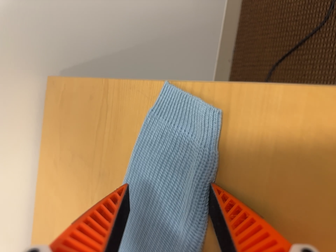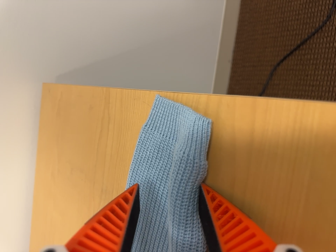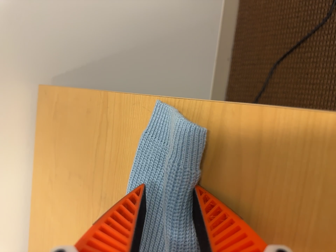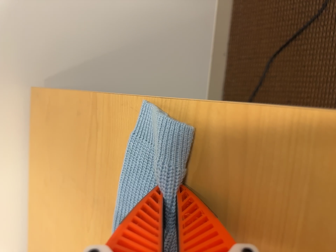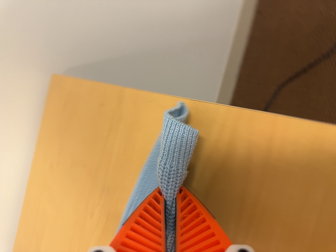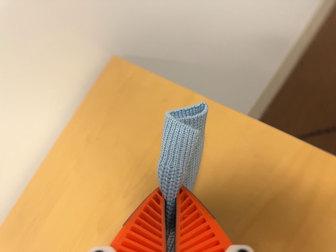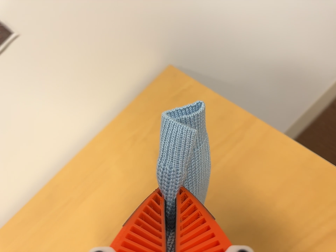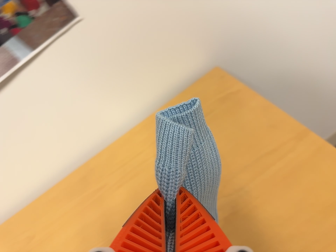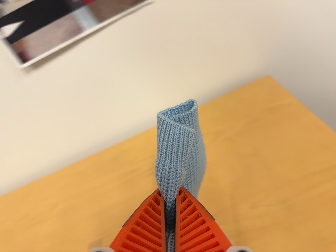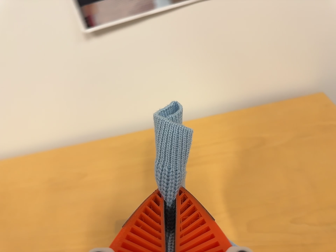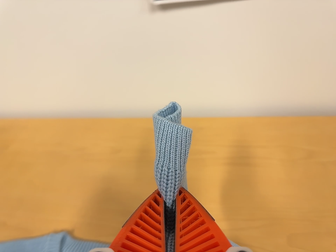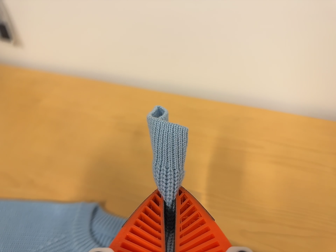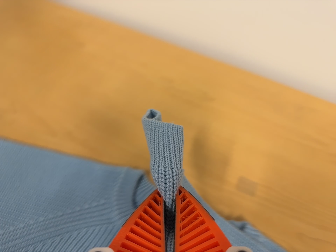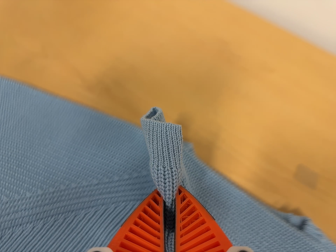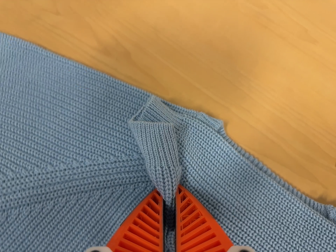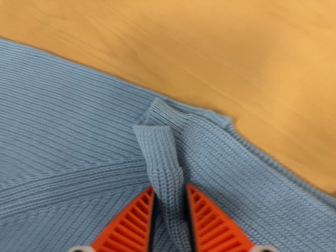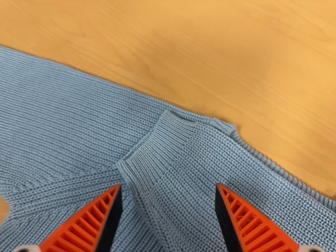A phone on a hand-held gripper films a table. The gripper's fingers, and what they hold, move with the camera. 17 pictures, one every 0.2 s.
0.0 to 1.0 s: The camera travels to its left, about 14 cm, so close, fixed things drift to the right. It rolls about its line of sight by about 30 degrees, and the scene rotates clockwise.
1.0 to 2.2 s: The camera swings to its left by about 10 degrees, and the scene slides to the right. It travels to its left, about 40 cm, so close, fixed things drift to the right. Its aim tips toward the bottom of its view by about 10 degrees, and the scene shifts upward. It rolls about its line of sight by about 65 degrees, and the scene rotates clockwise.
2.2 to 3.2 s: The scene slides to the right, as the camera pans about 15 degrees to its left. It travels to its left and forward, about 16 cm, so close, fixed things drift to the right. Its aim tips toward the bottom of its view by about 15 degrees, and the scene shifts upward. It rolls about its line of sight by about 15 degrees, and the scene rotates clockwise.
The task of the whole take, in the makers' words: right arm across.
The film runs forward here.
